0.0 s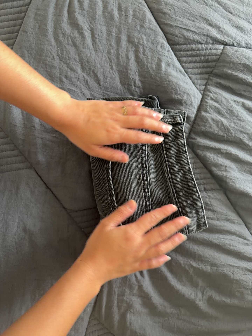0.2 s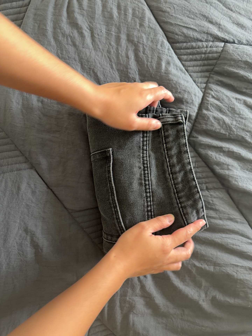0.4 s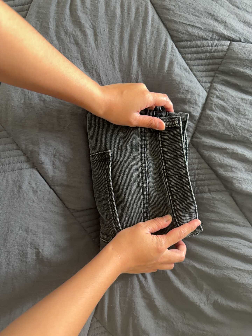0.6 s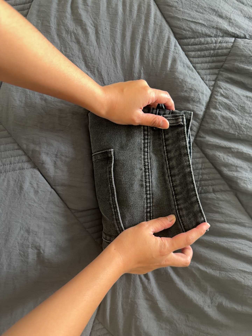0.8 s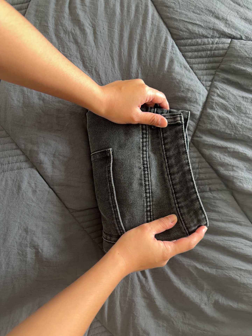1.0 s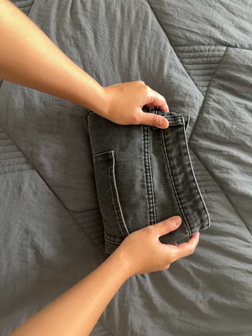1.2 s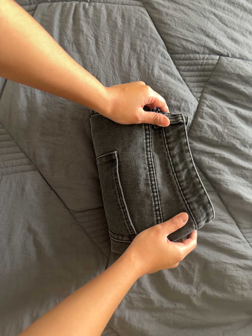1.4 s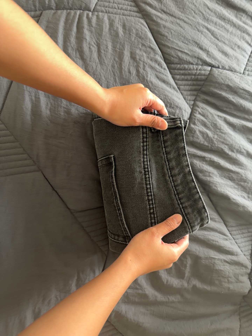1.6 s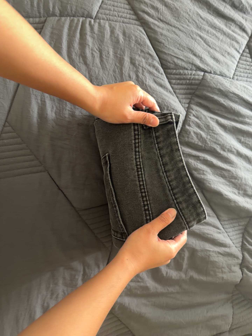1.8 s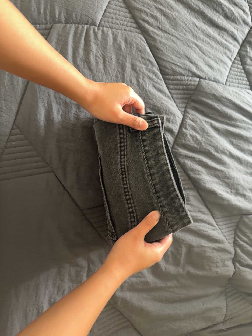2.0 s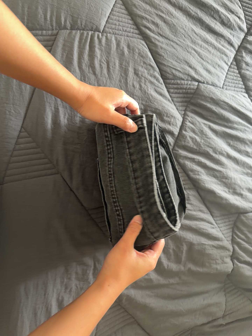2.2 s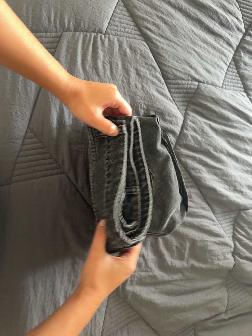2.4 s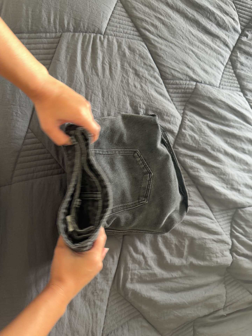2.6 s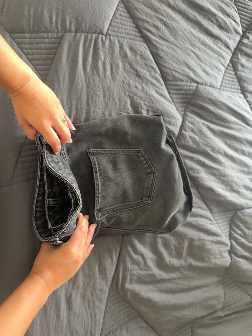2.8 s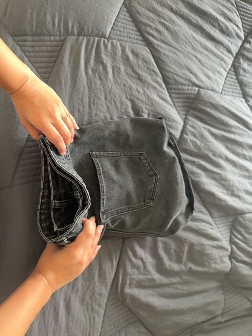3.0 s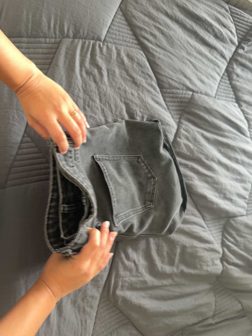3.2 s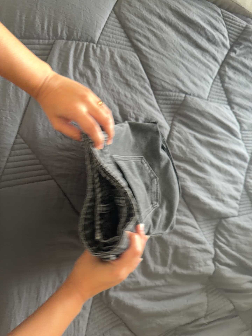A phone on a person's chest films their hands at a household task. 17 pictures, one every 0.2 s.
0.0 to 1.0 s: The camera shifts only a little, or ends up much as it began.
1.0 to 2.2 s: The camera pans to its right by about 15 degrees. It travels to its left and backward, about 18 cm.
2.2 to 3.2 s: The camera shifts only a little, or ends up much as it began.
The film runs backward here.
